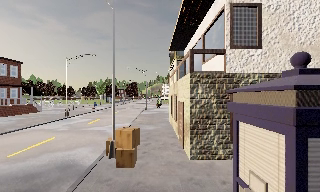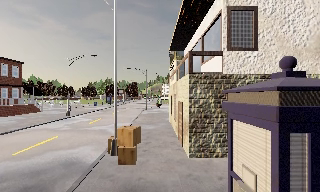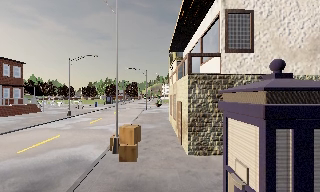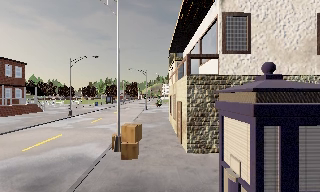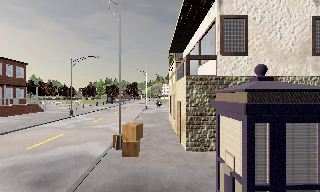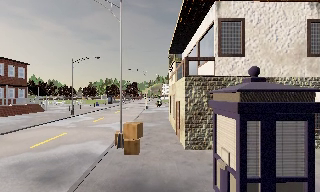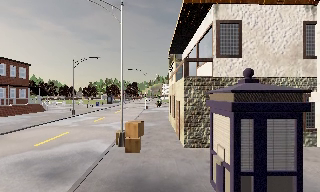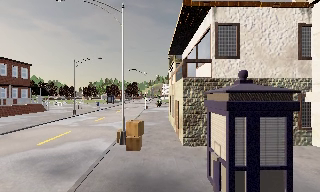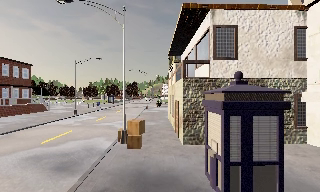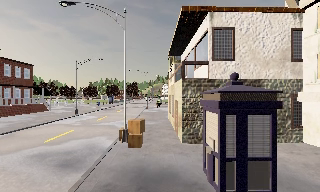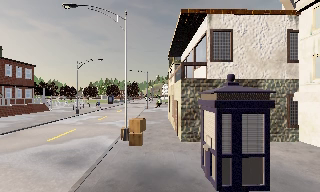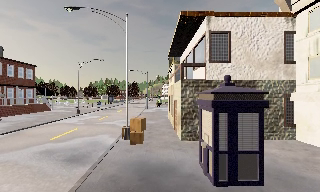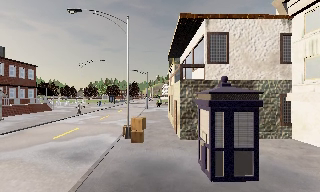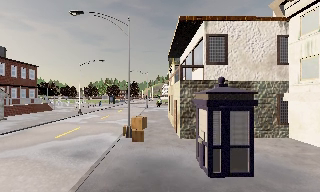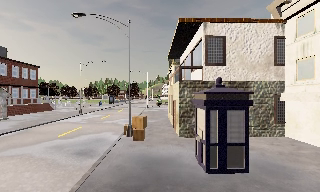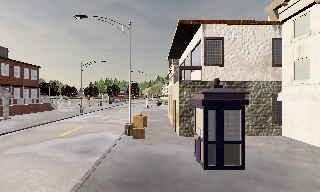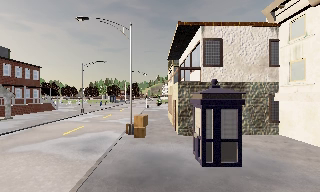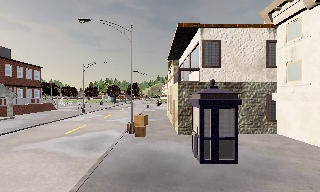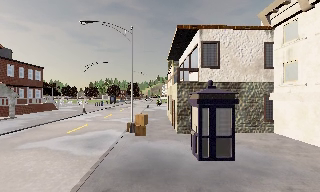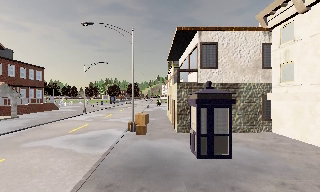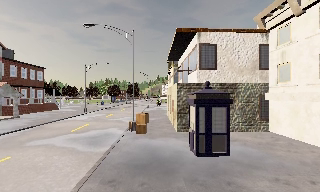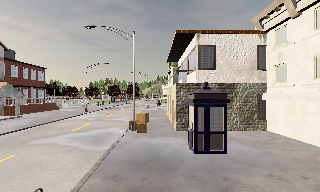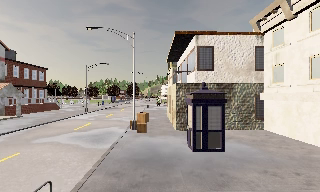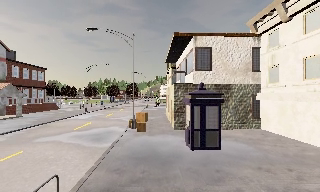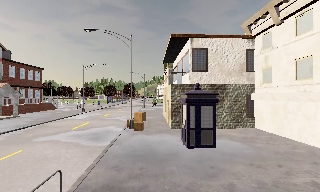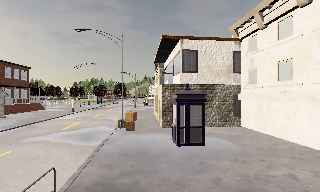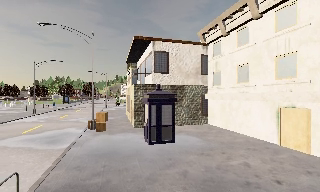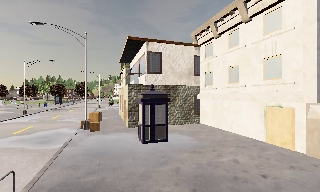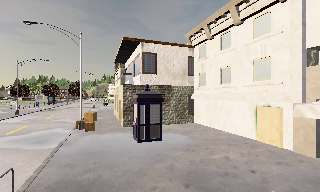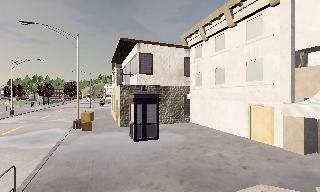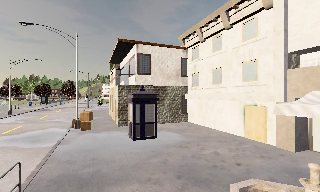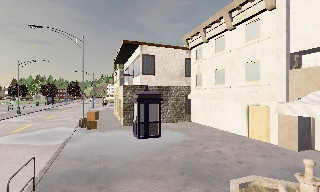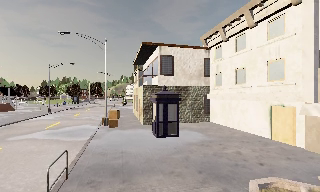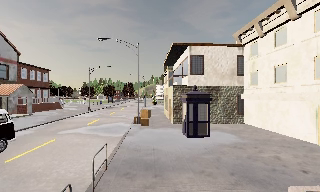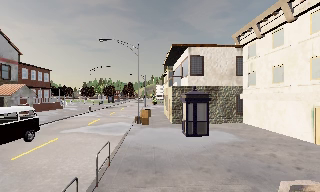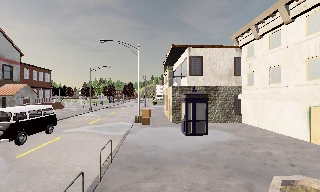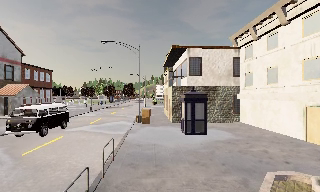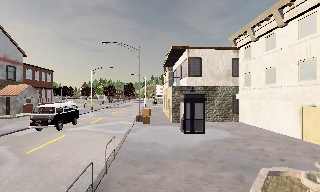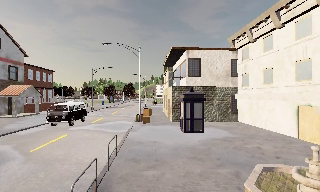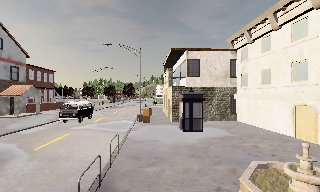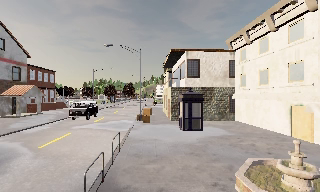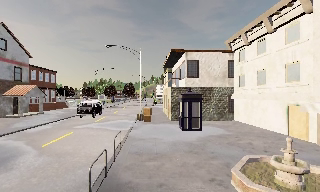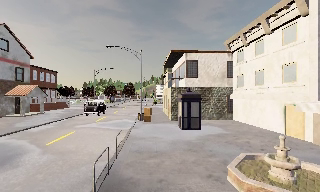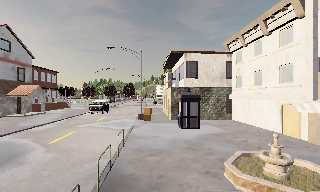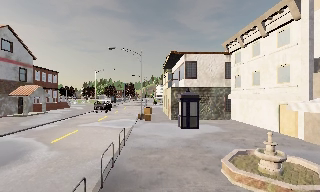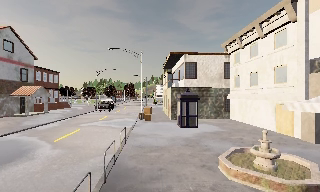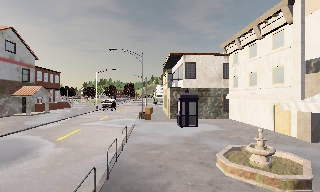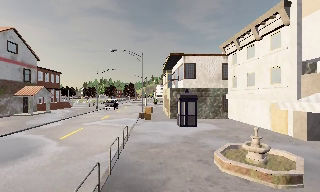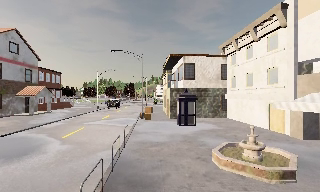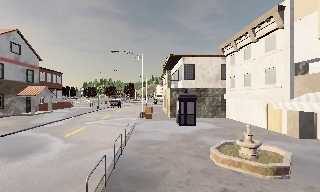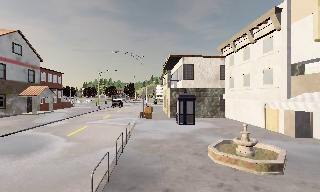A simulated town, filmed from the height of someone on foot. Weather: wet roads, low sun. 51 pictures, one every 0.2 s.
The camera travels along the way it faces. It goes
backward.
0.0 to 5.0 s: The camera travels backward, about 6 m, so what stands in front gets smaller.
5.0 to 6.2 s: The camera swings to its right by about 15 degrees, and the scene slides to the left. It travels backward, about 1.5 m, so what stands in front gets smaller.
6.2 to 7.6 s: The camera swings to its left by about 15 degrees, and the scene slides to the right. It travels backward, about 1.5 m, so what stands in front gets smaller.
7.6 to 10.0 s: The camera travels backward, about 3 m, so what stands in front gets smaller.
The film runs backward here.
